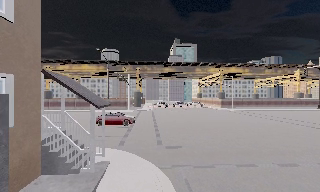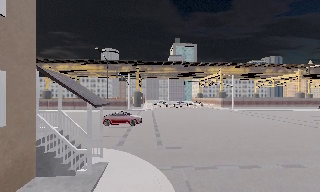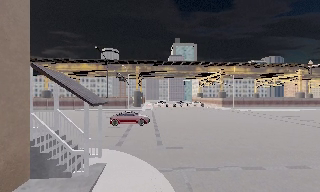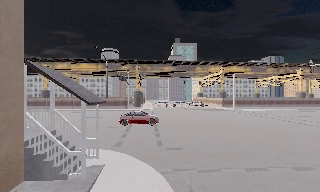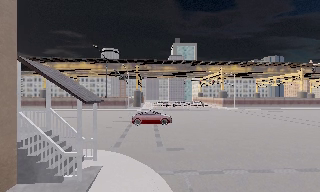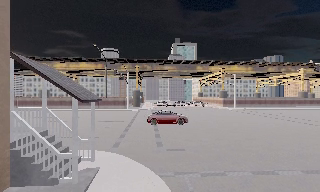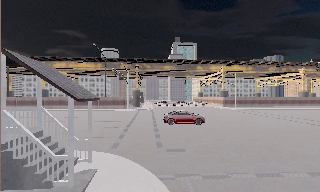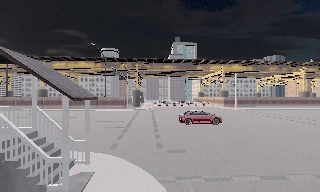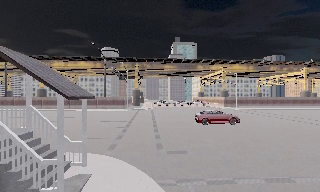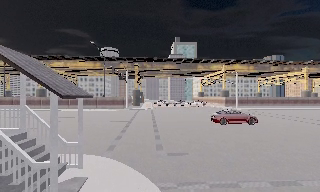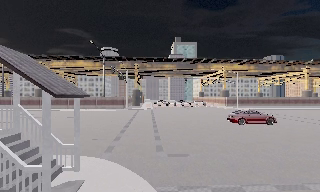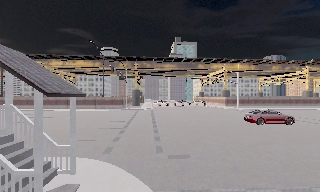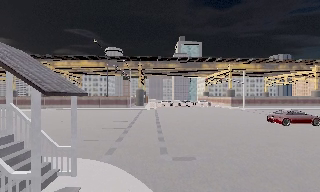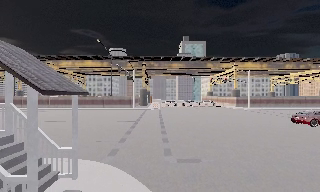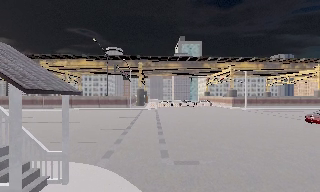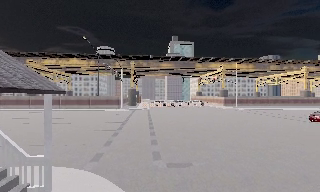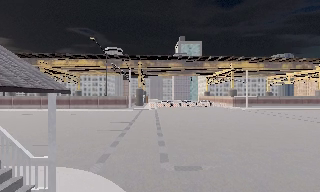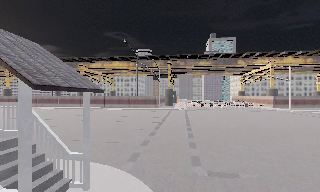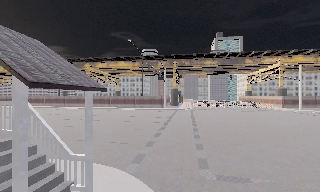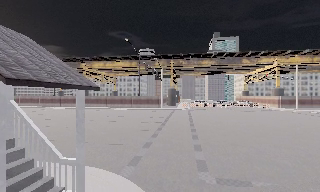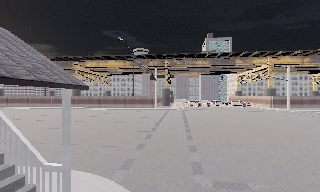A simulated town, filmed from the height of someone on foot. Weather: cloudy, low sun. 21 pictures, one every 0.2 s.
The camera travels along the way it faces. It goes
forward.
0.0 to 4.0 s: The scene slides to the right, as the camera pans about 10 degrees to its left. It travels forward, about 5 m, so what stands in front looms larger.
The film runs forward here.
